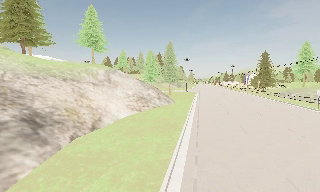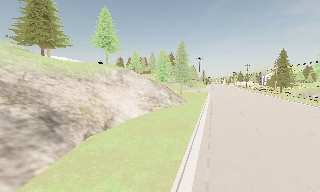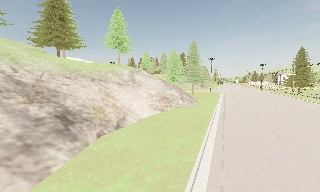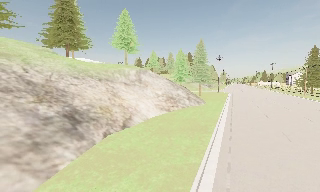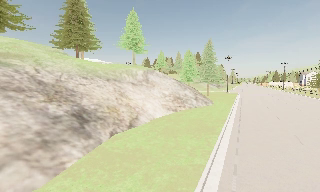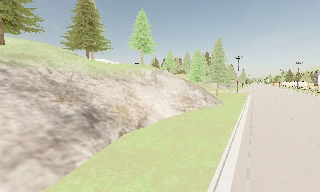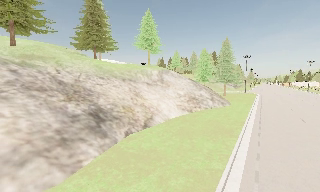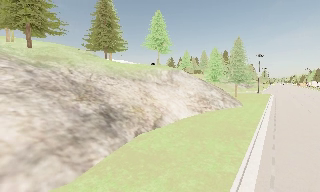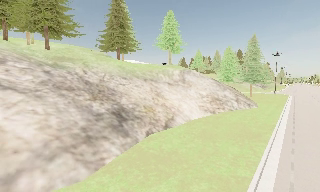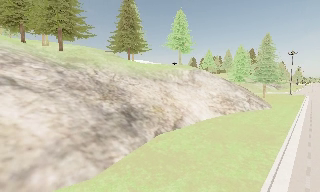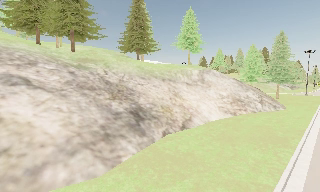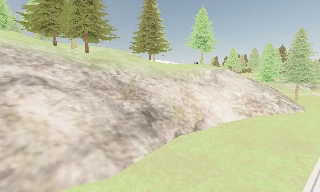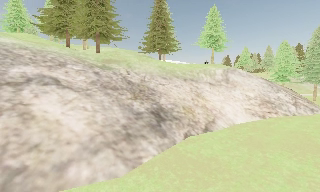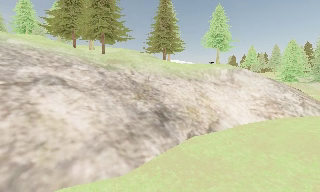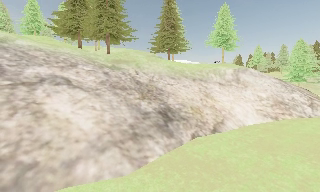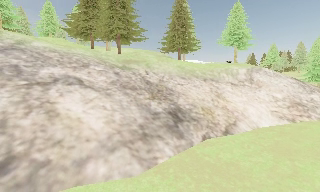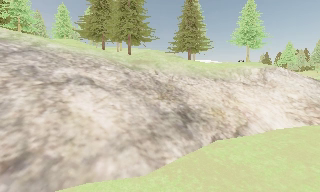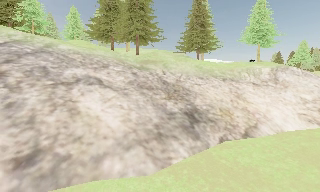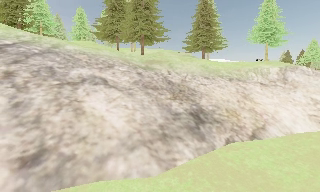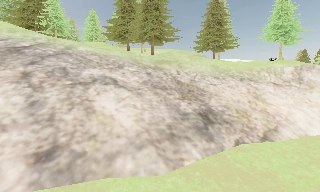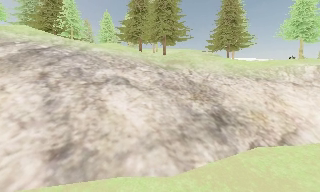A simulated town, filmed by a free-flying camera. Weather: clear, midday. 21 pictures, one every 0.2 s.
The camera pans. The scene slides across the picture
to the right.
The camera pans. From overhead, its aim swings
counterclockwise.
0.0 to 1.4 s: The scene slides to the right, as the camera pans about 20 degrees to its left. It travels forward, about 0.5 m, so what stands in front looms larger.
1.4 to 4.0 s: The scene slides to the right, as the camera pans about 40 degrees to its left. It travels forward and to its right, about 1 m.
The film runs forward here.
